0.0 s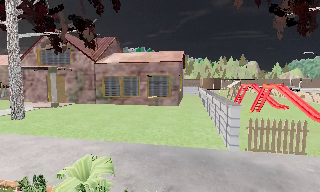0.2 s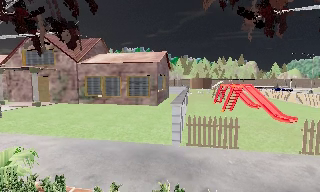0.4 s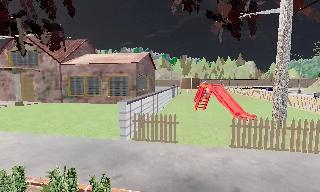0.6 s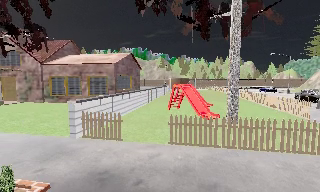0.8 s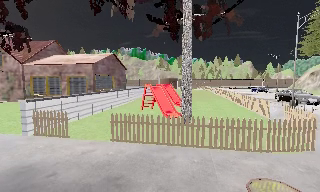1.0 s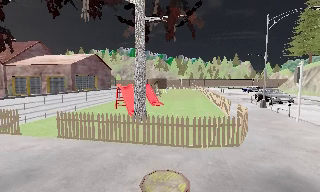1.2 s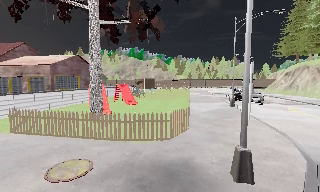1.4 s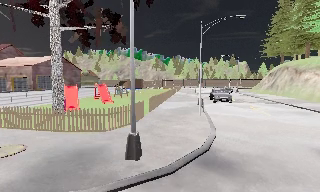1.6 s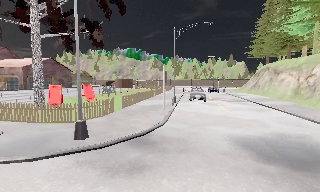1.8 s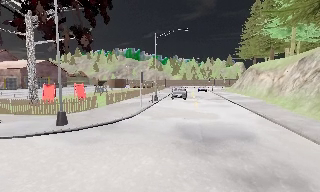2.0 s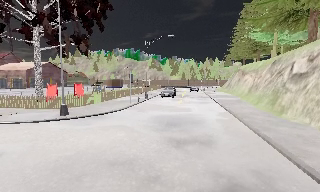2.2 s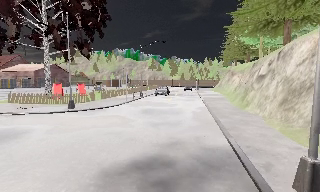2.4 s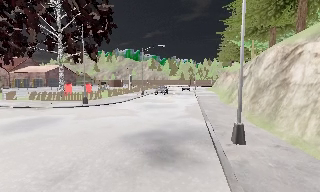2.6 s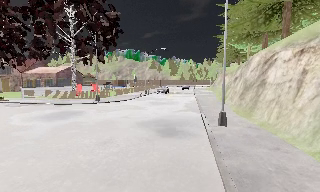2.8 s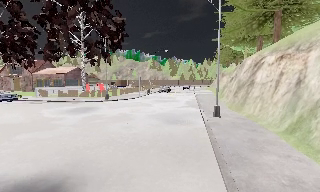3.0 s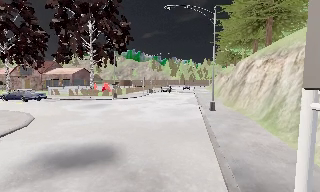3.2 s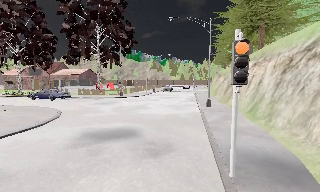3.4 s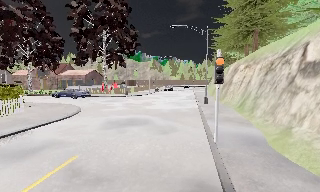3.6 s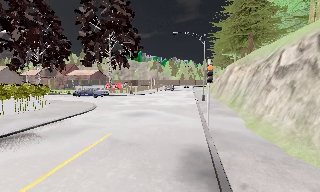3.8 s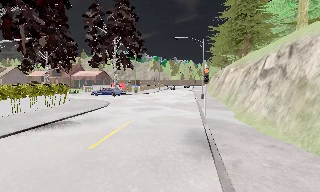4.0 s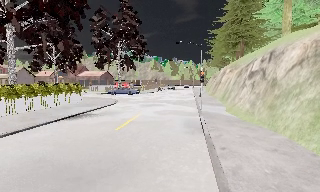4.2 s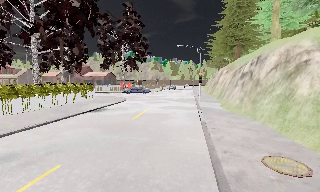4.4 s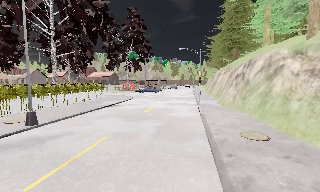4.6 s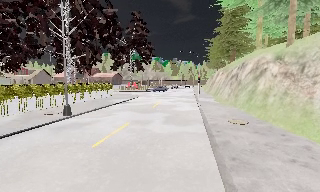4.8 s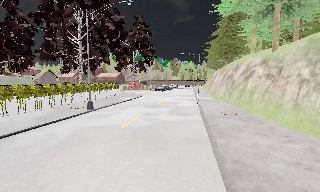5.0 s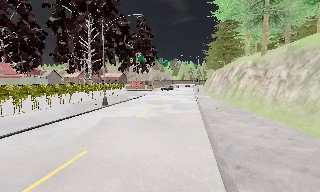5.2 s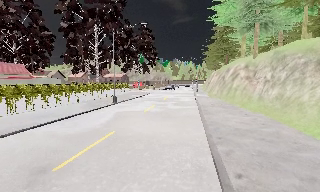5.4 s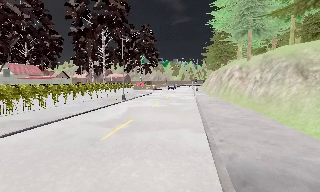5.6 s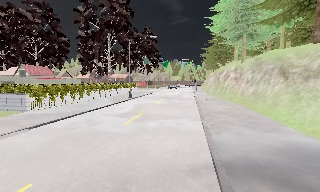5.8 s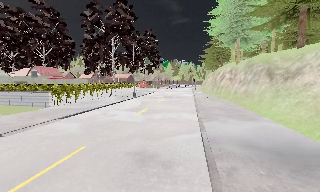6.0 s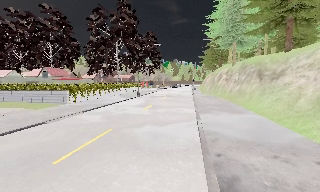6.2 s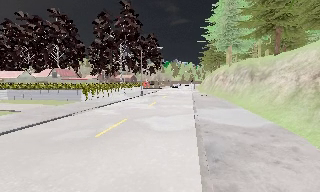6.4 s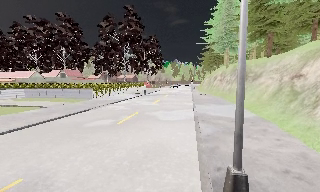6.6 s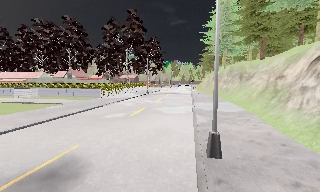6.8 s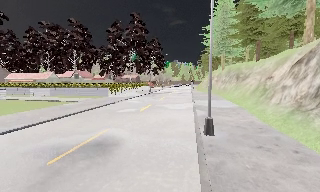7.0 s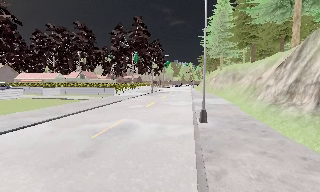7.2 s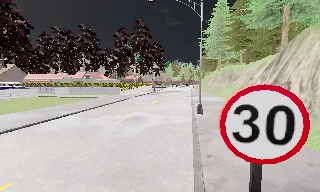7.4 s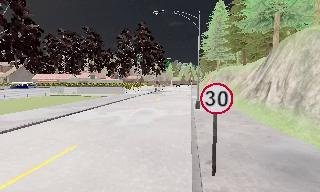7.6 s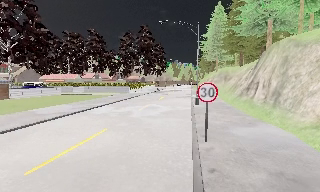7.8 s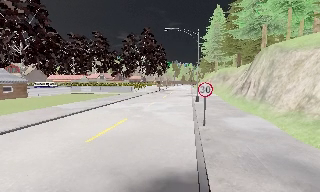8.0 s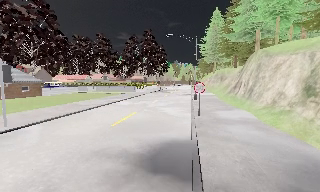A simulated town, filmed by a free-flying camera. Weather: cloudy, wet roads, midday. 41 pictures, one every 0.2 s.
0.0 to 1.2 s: The camera travels to its right, about 12 m, so close, fixed things drift to the left.
1.2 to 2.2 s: The camera travels backward and to its right, about 13 m, so what stands in front gets smaller.
2.2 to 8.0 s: The camera travels backward, about 65 m, so what stands in front gets smaller.
The film runs backward here.
